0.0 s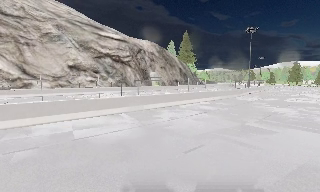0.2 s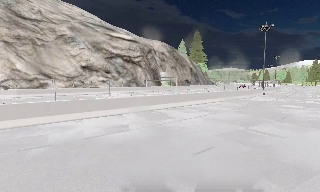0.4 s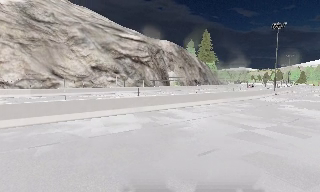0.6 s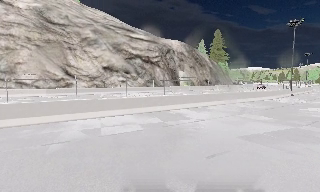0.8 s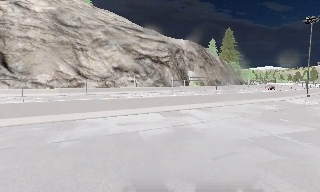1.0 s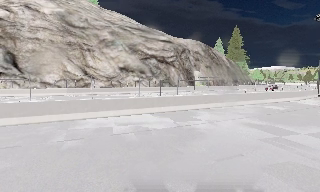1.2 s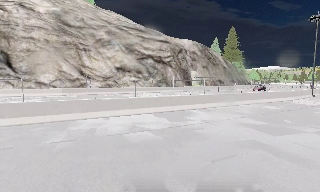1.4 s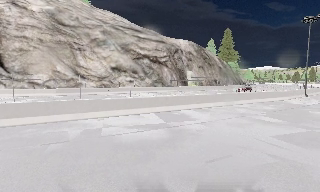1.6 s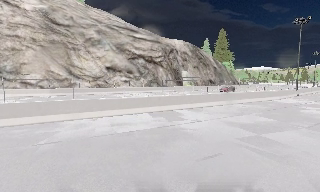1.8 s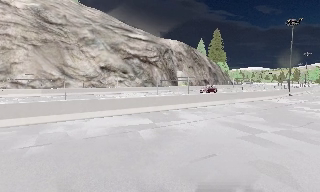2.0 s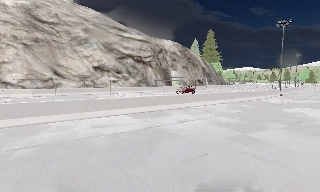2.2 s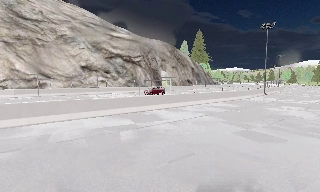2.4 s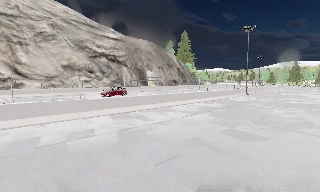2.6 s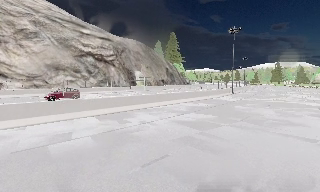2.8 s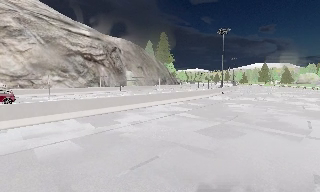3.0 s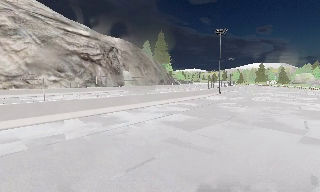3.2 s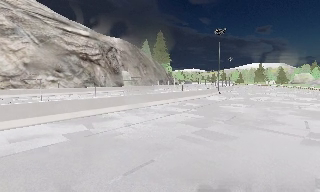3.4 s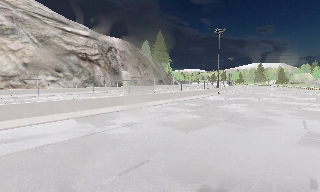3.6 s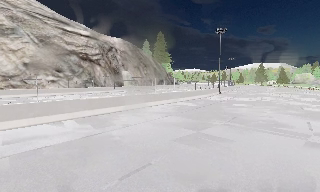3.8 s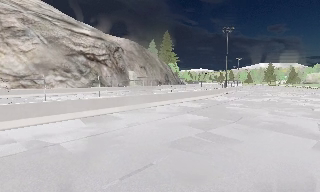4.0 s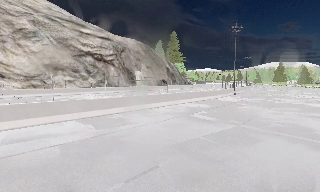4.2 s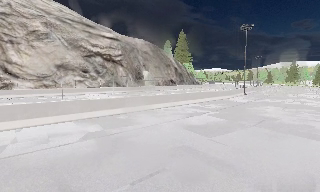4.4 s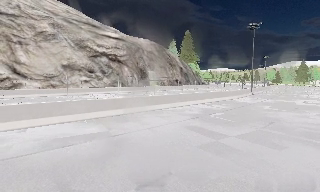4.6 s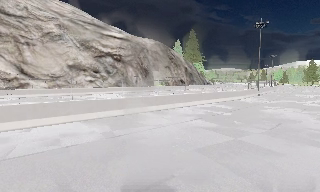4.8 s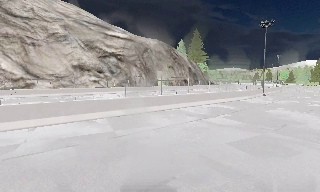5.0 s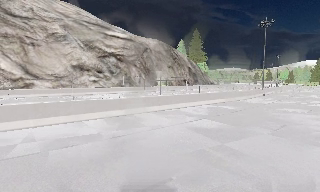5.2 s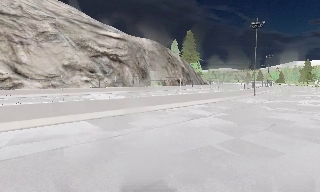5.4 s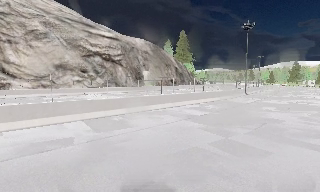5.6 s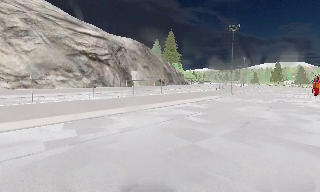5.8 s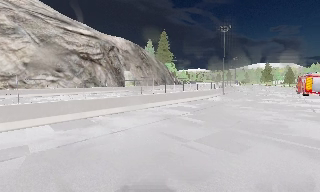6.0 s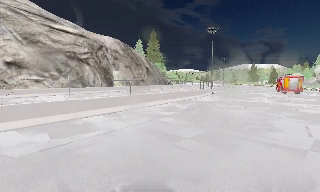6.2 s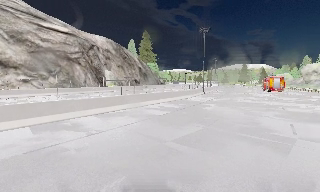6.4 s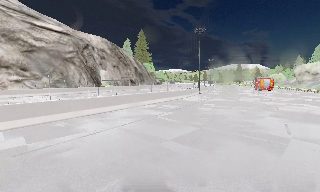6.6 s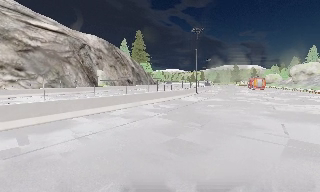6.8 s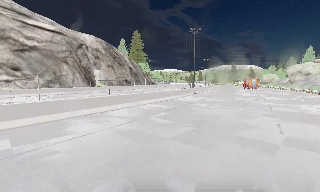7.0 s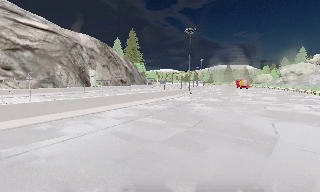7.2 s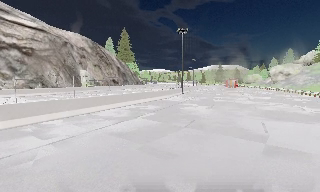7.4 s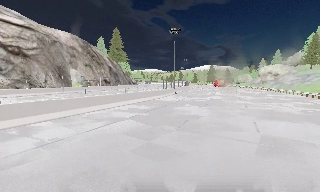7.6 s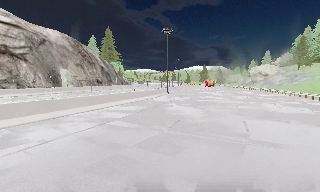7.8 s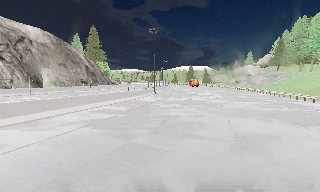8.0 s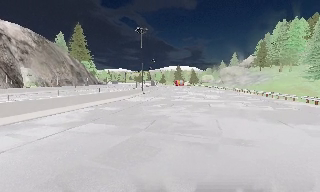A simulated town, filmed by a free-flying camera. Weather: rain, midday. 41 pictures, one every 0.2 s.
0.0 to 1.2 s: The camera swings to its left by about 15 degrees, and the scene slides to the right. It travels to its right, about 0.5 m.
1.2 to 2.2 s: The camera pans to its right, which is clockwise from overhead, by about 10 degrees.
2.2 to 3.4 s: The camera pans to its right, which is clockwise from overhead, by about 15 degrees. It travels forward, about 0.5 m, so what stands in front looms larger.
3.4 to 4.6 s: The camera pans to its left, which is counterclockwise from overhead, by about 10 degrees. It travels forward, about 1 m, so what stands in front looms larger.
4.6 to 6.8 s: The scene slides to the left, as the camera pans about 20 degrees to its right. It travels to its right and forward, about 1 m, so close, fixed things drift to the left.
6.8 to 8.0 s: The camera swings to its right by about 20 degrees, and the scene slides to the left. It travels forward, about 0.5 m, so what stands in front looms larger.
The film runs forward here.
